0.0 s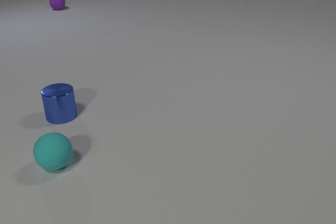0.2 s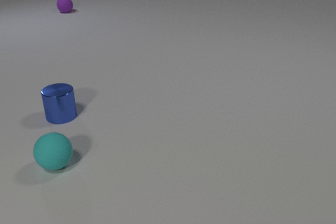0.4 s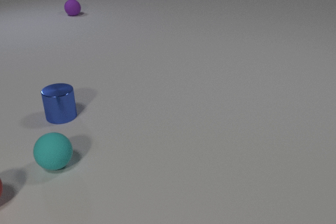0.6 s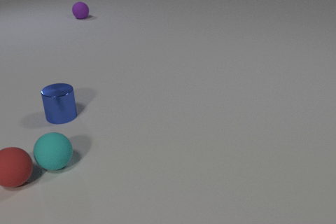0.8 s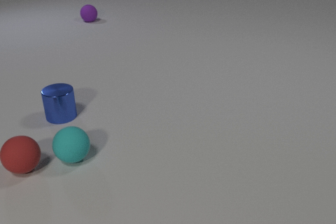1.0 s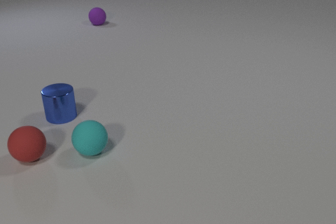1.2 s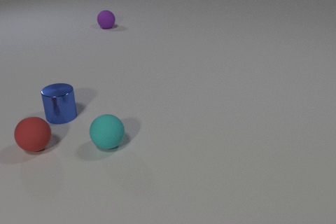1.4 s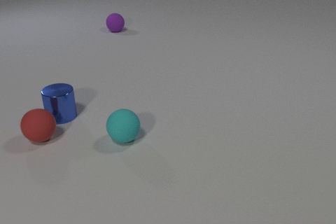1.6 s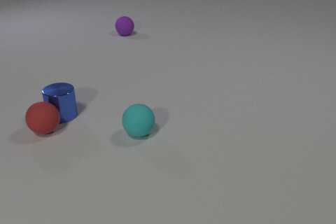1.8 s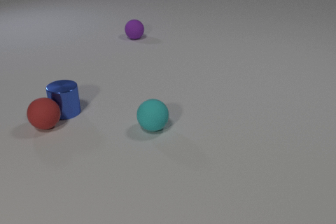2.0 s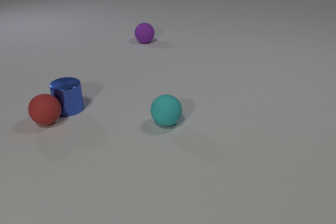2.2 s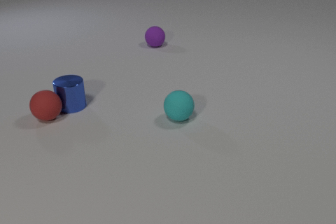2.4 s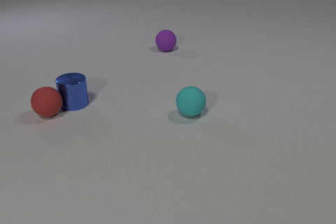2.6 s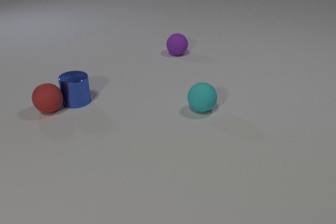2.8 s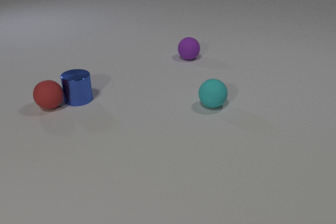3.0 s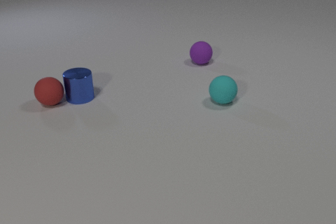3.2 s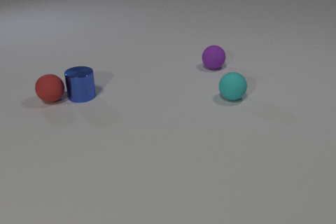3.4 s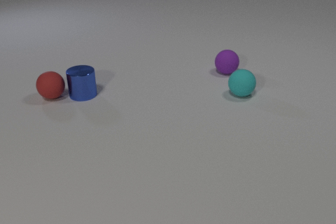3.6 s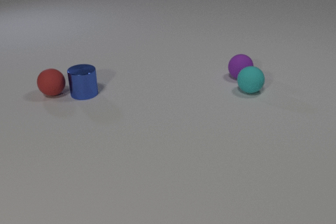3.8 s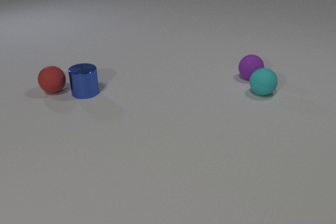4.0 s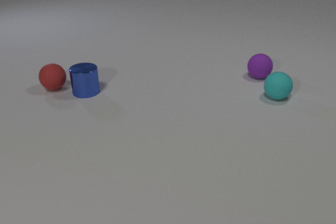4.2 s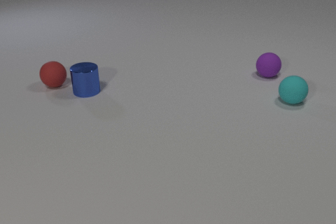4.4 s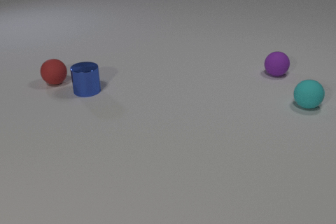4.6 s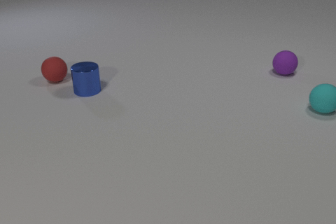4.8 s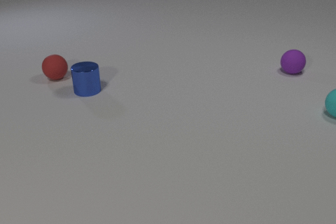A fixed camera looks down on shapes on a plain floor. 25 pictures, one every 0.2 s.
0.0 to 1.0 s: The red rubber sphere comes in at the left edge, rolls away from the camera and to the right. The cyan rubber sphere rolls to the right and away from the camera. The purple rubber sphere rolls toward the camera and to the right. The red rubber sphere and the cyan rubber sphere collide.
1.0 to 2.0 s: The red rubber sphere rolls away from the camera. The cyan rubber sphere rolls to the right and away from the camera. The blue metal cylinder slides away from the camera and to the right. The purple rubber sphere rolls toward the camera and to the right. The red rubber sphere and the blue metal cylinder collide.
2.0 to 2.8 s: The red rubber sphere rolls away from the camera. The cyan rubber sphere rolls to the right and away from the camera. The blue metal cylinder slides away from the camera and to the right. The purple rubber sphere rolls toward the camera and to the right.
2.8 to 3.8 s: The red rubber sphere rolls away from the camera. The cyan rubber sphere rolls to the right and away from the camera. The blue metal cylinder slides away from the camera and to the right. The purple rubber sphere rolls to the right and toward the camera. The cyan rubber sphere and the purple rubber sphere collide.
3.8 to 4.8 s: The red rubber sphere rolls away from the camera. The cyan rubber sphere rolls to the right. The purple rubber sphere rolls to the right and away from the camera.
What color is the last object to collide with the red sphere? blue.
Are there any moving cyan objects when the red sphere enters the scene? no.
Are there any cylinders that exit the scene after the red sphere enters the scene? no.
